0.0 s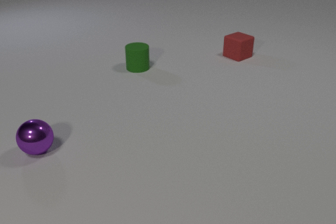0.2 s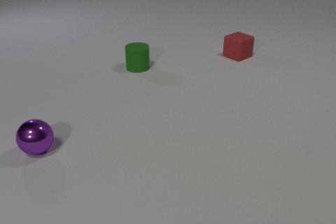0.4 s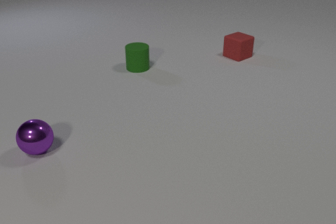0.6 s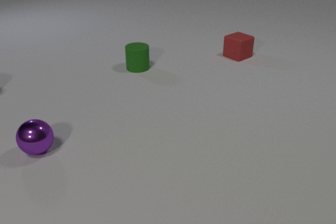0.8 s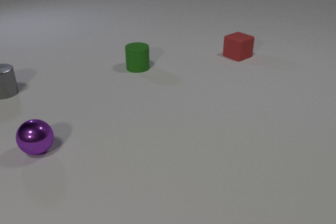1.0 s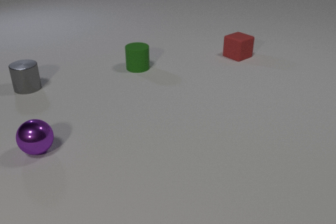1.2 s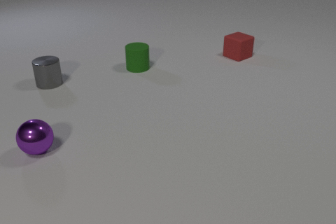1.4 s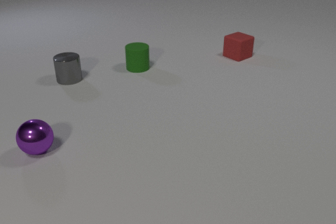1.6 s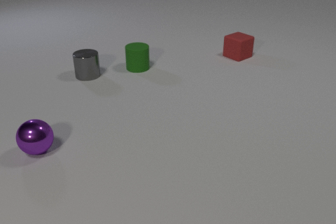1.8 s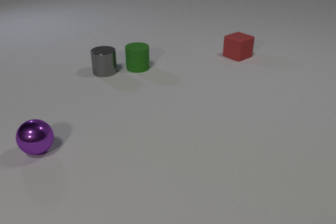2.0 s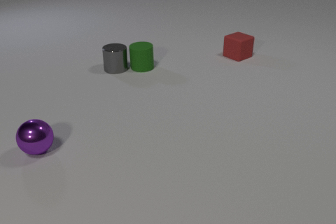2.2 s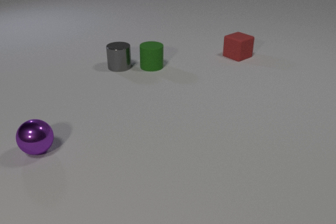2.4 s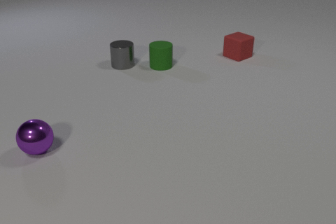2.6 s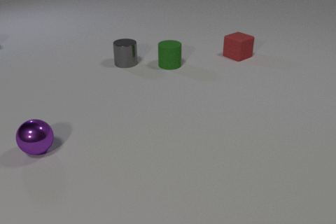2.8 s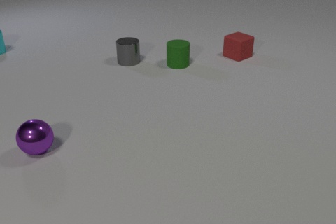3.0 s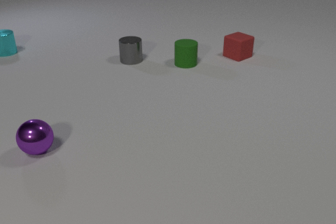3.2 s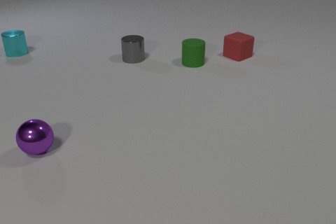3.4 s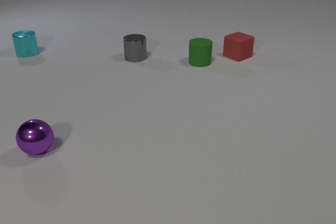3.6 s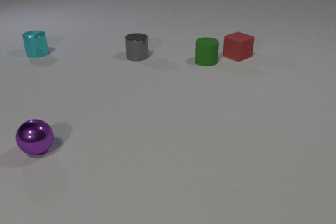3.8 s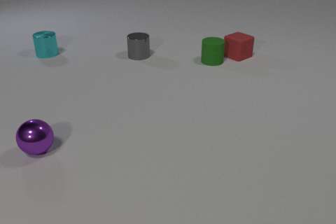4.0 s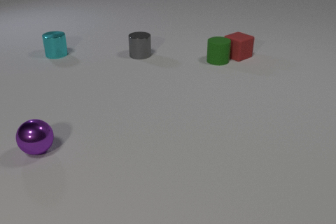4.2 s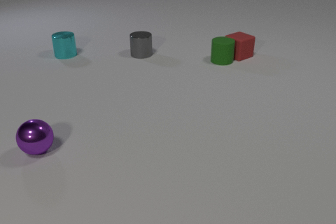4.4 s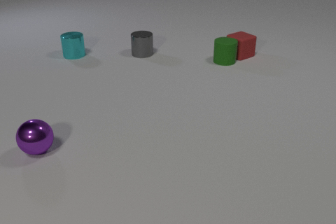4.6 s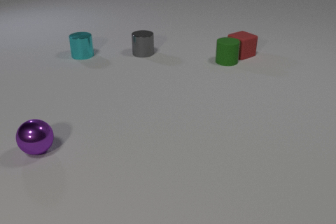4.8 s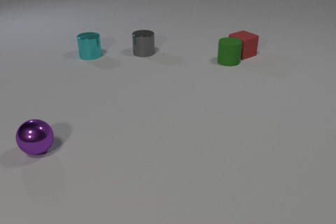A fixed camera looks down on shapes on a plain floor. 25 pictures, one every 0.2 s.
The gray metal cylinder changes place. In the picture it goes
to the right.
The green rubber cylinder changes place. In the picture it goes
to the right.
0.0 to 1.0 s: The gray metal cylinder comes in at the left edge, slides to the right.
1.0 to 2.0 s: The gray metal cylinder slides to the right. The gray metal cylinder and the green rubber cylinder collide.
2.0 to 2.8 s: The gray metal cylinder slides away from the camera and to the right. The green rubber cylinder slides to the right. The cyan metal cylinder comes in at the left edge.
2.8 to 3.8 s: The gray metal cylinder slides away from the camera and to the right. The green rubber cylinder slides to the right. The cyan metal cylinder slides to the right and toward the camera.
3.8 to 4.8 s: The gray metal cylinder slides away from the camera and to the right. The green rubber cylinder slides to the right. The cyan metal cylinder slides to the right. The red rubber cube slides away from the camera. The green rubber cylinder and the red rubber cube collide.
Are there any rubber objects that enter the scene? no.
How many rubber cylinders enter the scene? 0.
How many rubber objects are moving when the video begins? 0.
